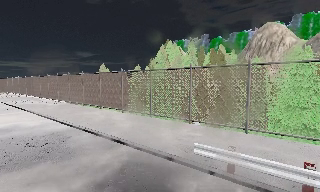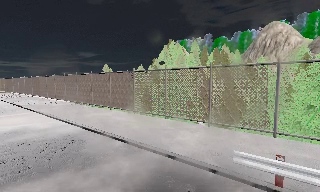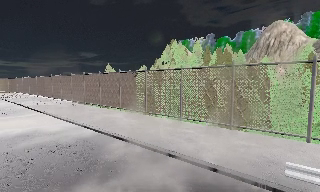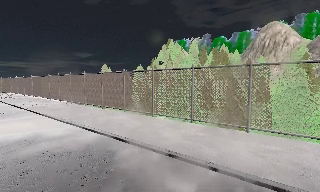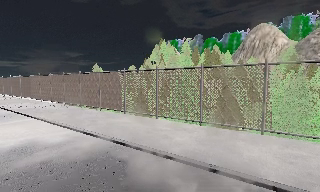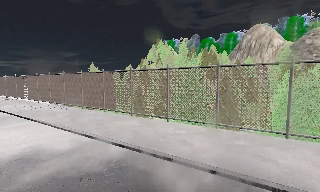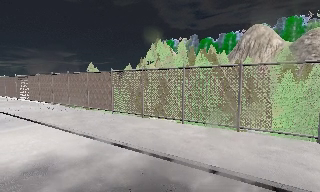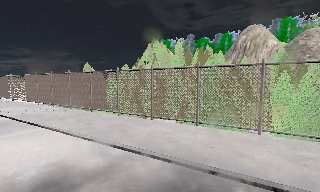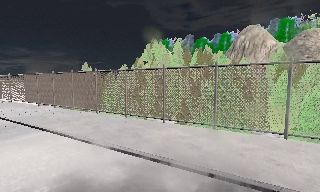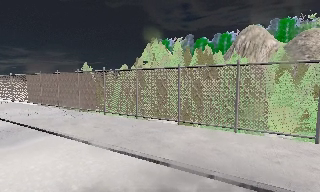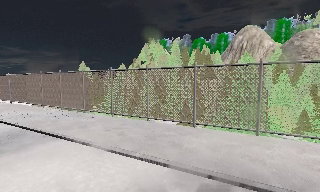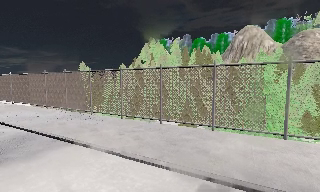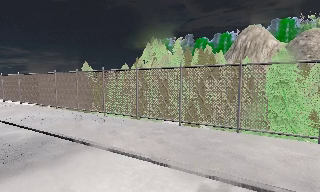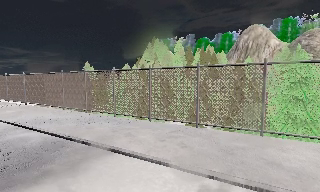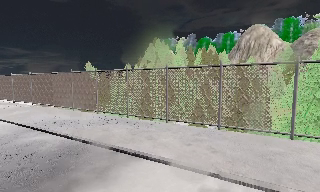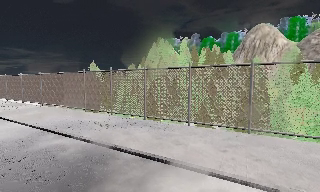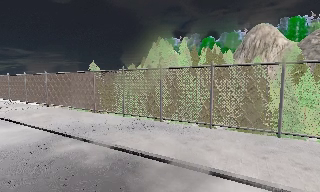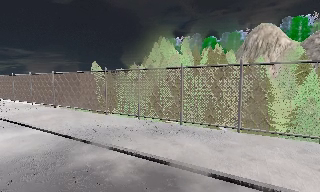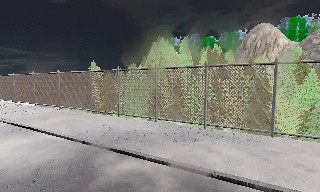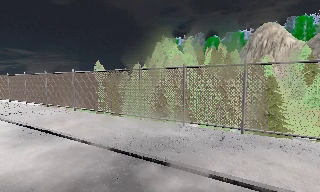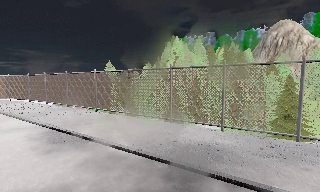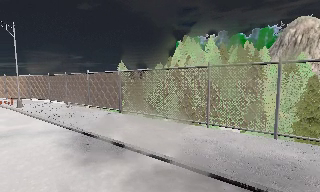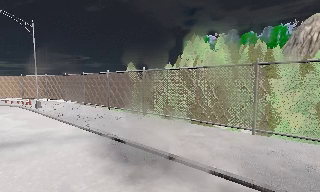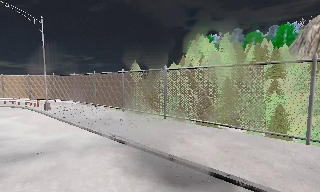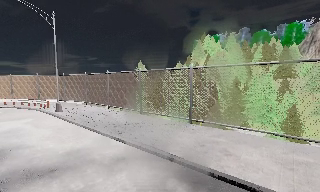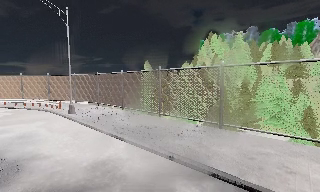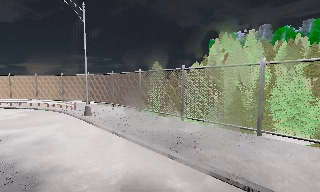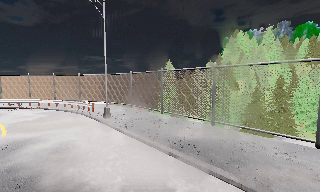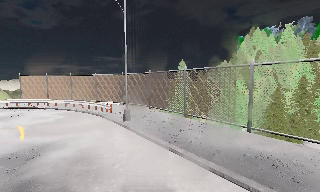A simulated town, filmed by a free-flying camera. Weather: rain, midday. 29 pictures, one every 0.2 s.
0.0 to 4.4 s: The camera travels to its left and forward, about 25 m, so close, fixed things drift to the right.
4.4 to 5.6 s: The camera pans to its left, which is counterclockwise from overhead, by about 15 degrees. It travels to its left and forward, about 8 m, so close, fixed things drift to the right.
The film runs forward here.
